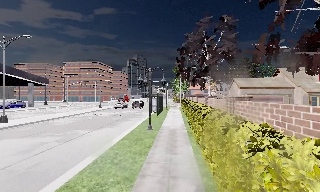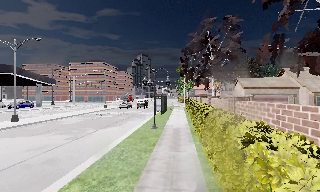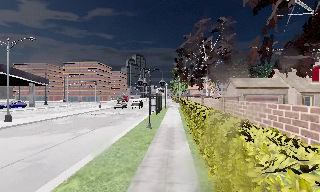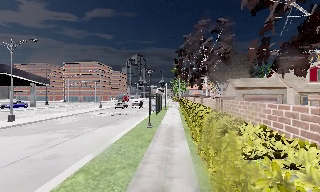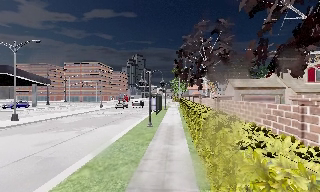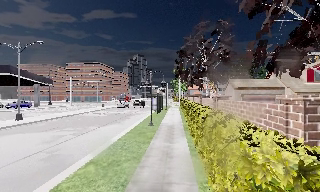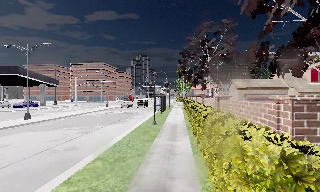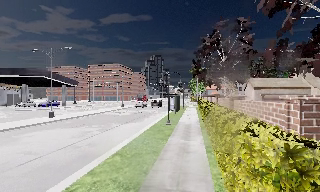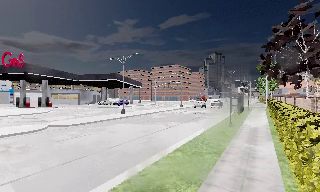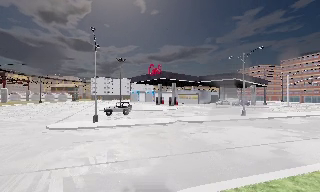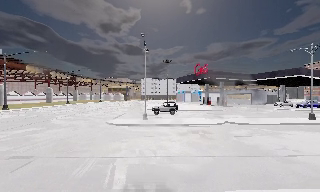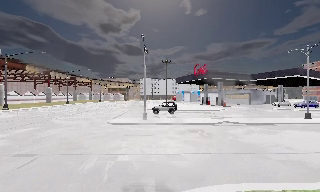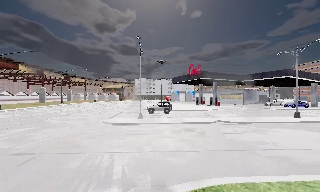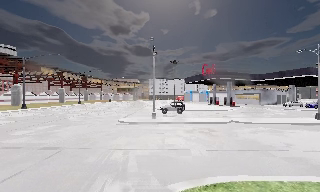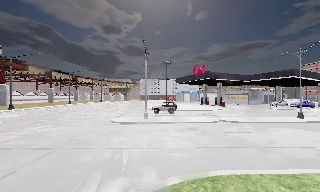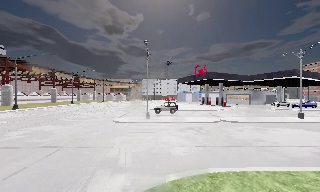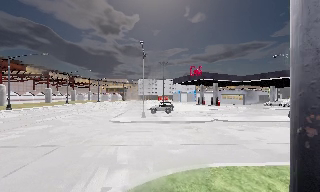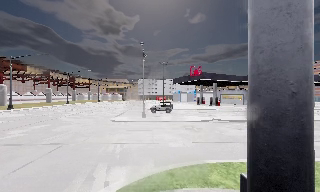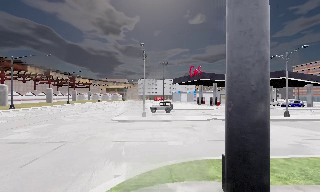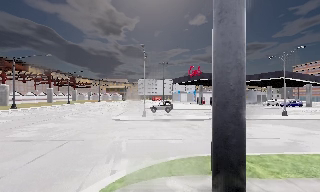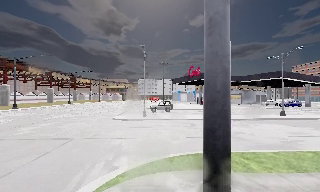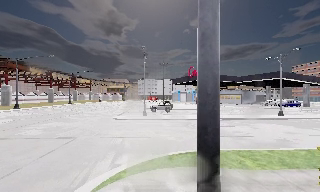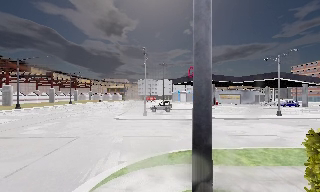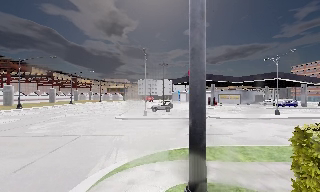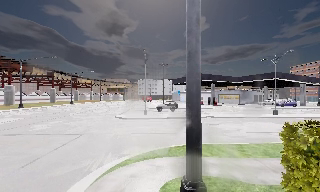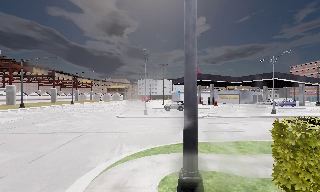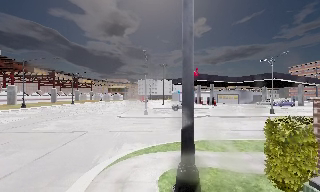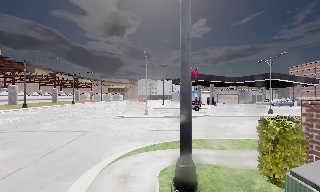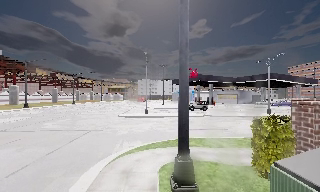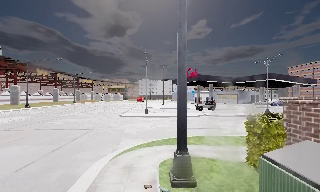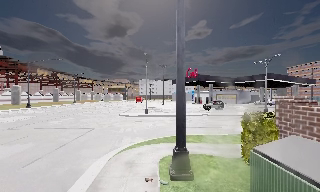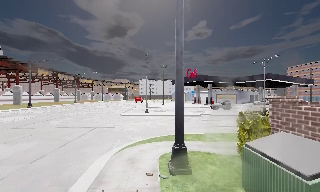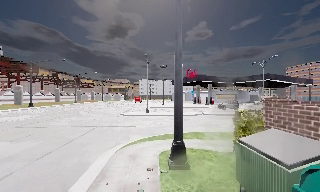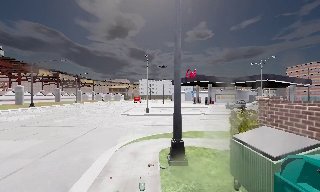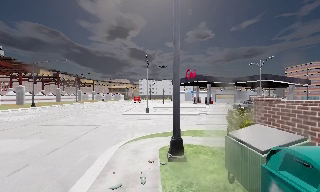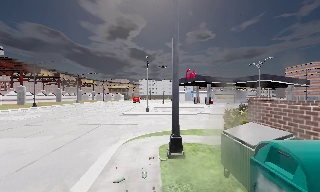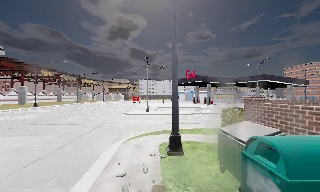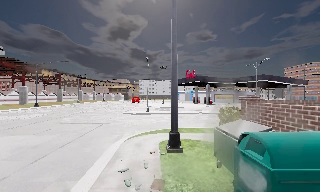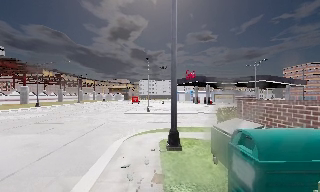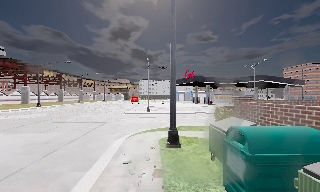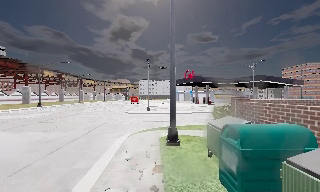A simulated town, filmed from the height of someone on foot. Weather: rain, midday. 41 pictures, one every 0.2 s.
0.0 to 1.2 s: The camera travels backward, about 2 m, so what stands in front gets smaller.
1.2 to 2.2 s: The camera swings to its left by about 80 degrees, and the scene slides to the right. It travels backward, about 1.5 m.
2.2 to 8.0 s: The camera travels backward, about 10 m, so what stands in front gets smaller.
The film runs backward here.
